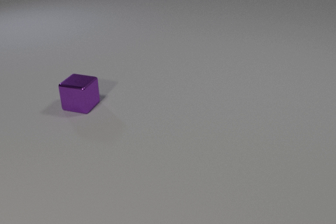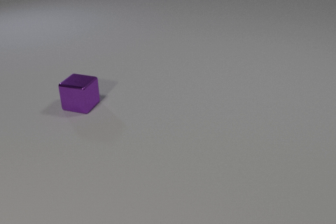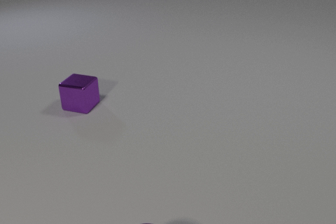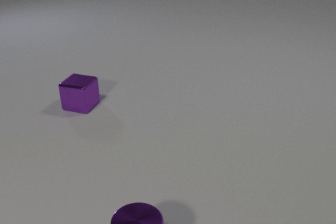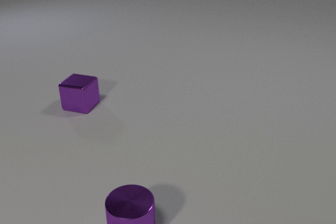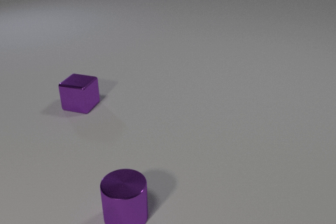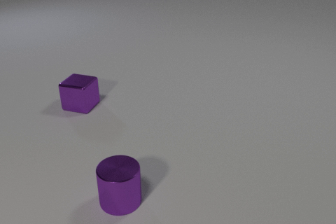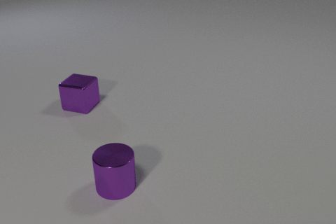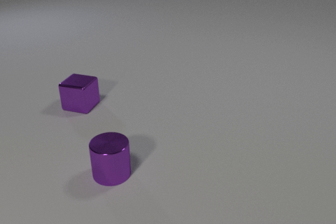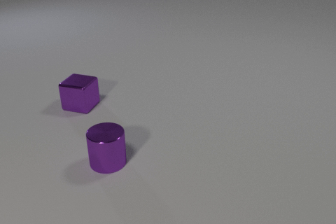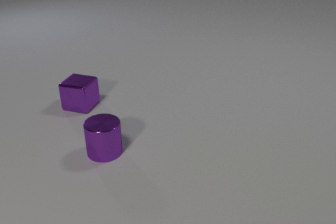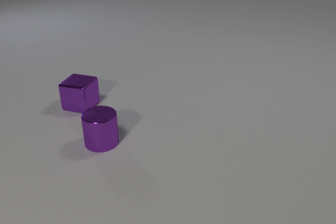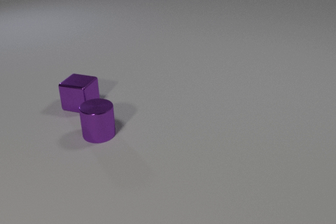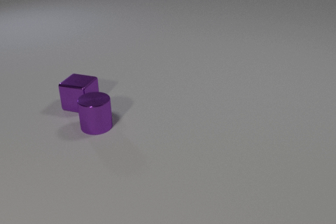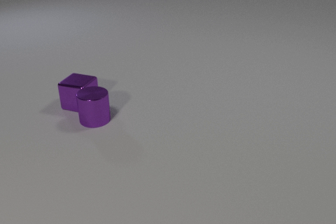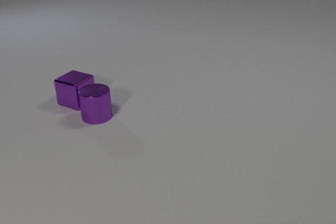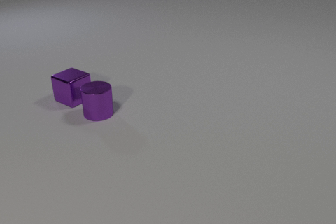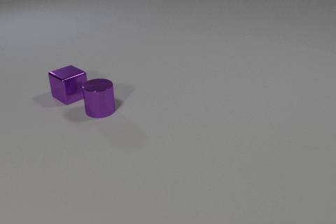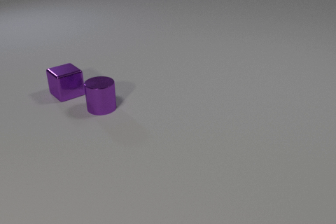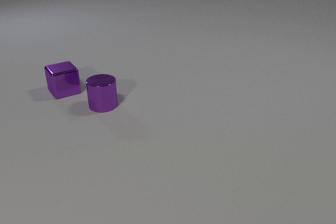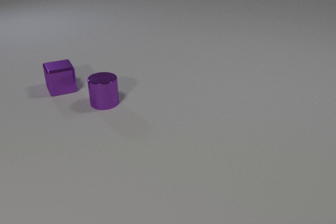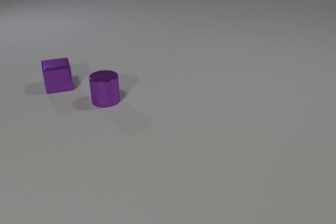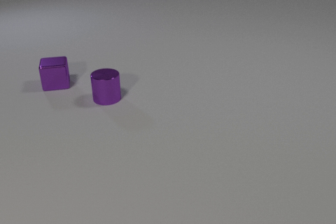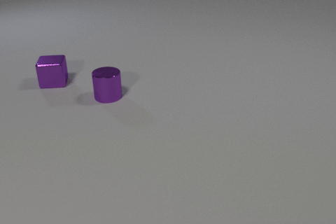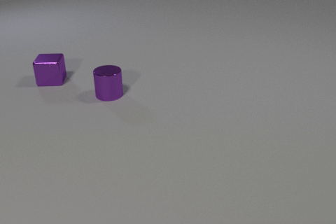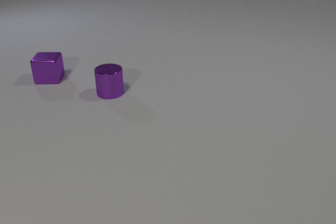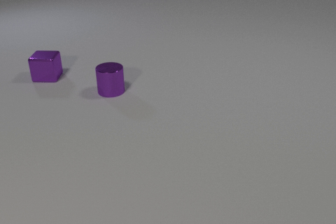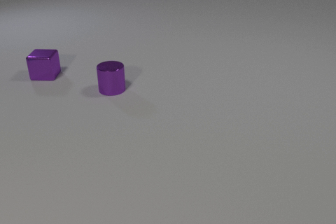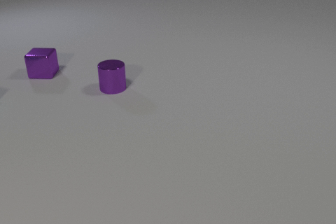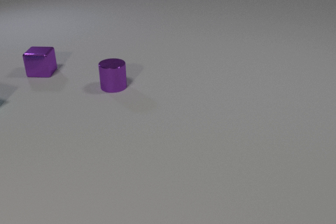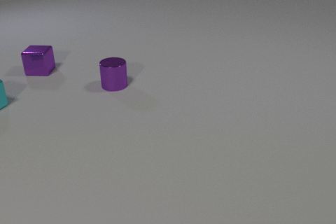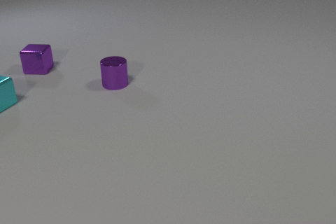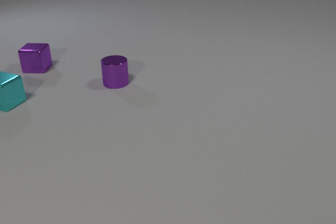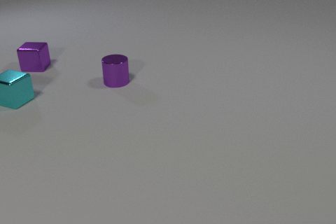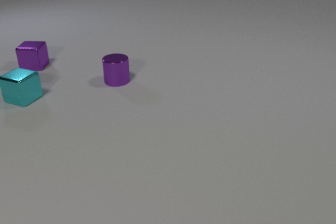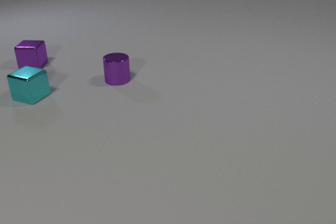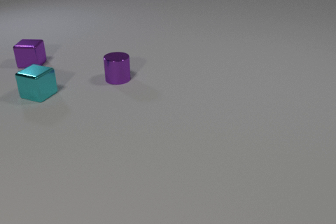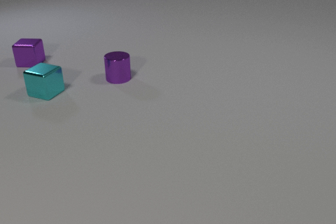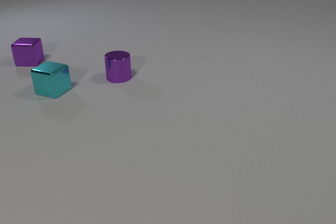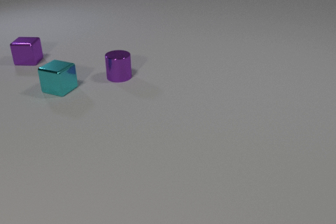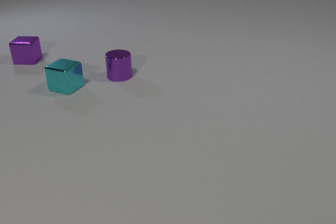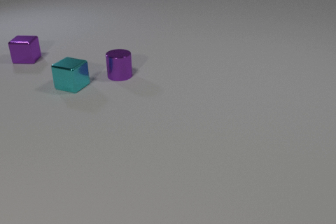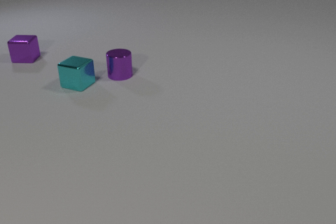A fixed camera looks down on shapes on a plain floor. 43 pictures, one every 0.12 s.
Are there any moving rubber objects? no.
How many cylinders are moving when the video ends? 1.
What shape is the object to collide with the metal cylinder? cube.
0.00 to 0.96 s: The purple metal cylinder comes in at the bottom edge, slides away from the camera.
0.96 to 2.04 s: The purple metal cylinder slides away from the camera. The purple metal cube slides away from the camera and to the left, spins so that its near face slides to the left, clockwise seen from above. The purple metal cylinder and the purple metal cube collide.
2.04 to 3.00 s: The purple metal cylinder slides away from the camera. The purple metal cube slides away from the camera and to the left, spins clockwise seen from above by about 45 degrees, its near face sliding to the left.
3.00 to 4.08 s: The purple metal cylinder slides away from the camera. The purple metal cube slides away from the camera. The cyan metal cube comes in at the left edge, slides to the right.
4.08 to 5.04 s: The purple metal cylinder slides away from the camera. The purple metal cube slides away from the camera. The cyan metal cube slides to the right.
